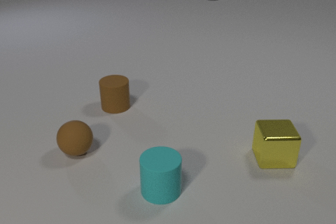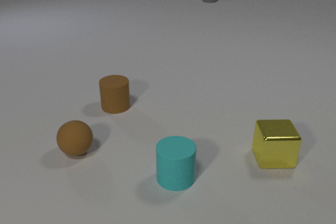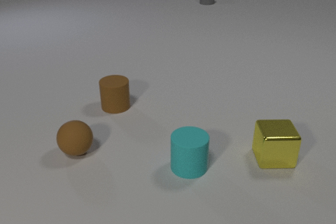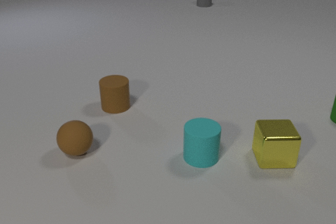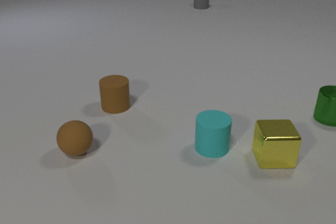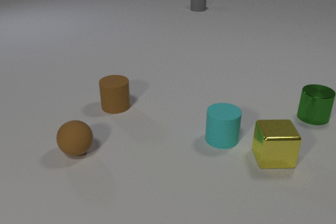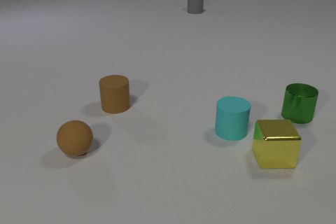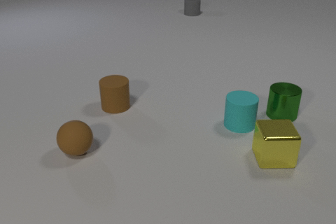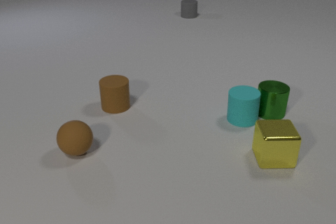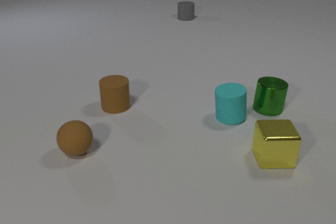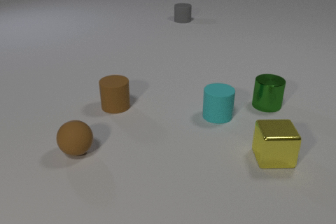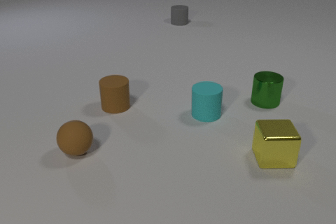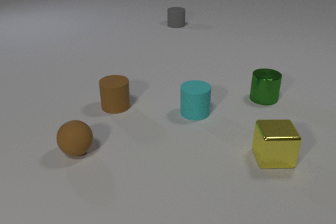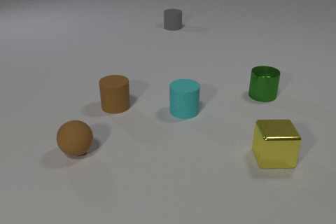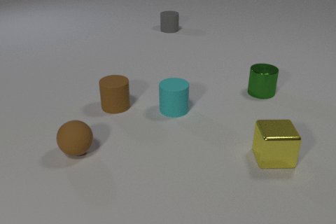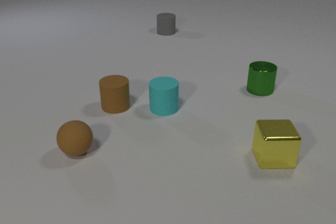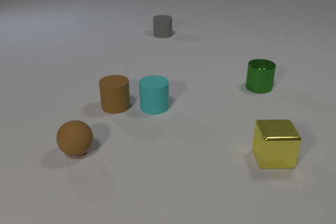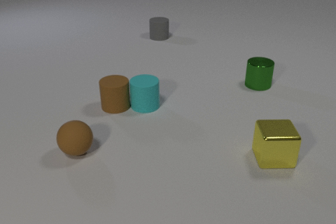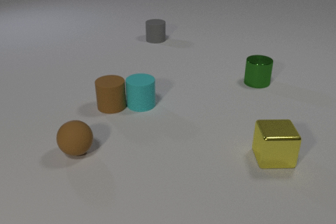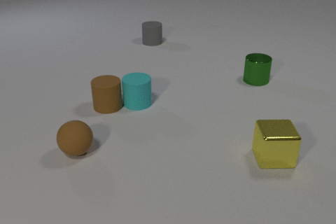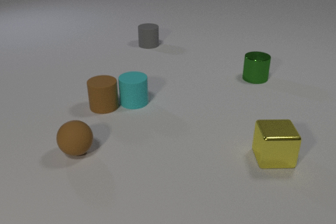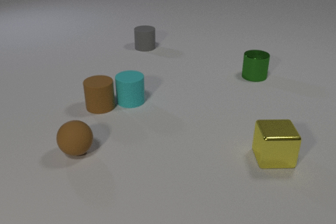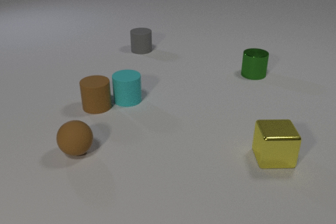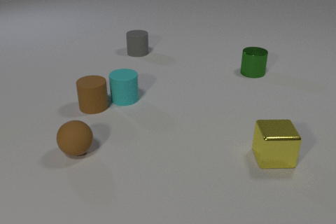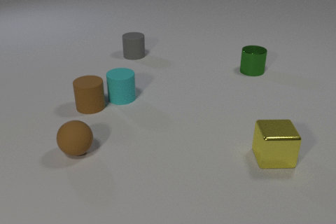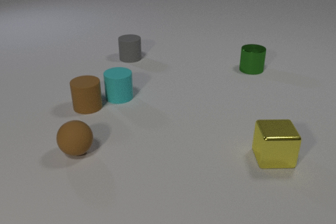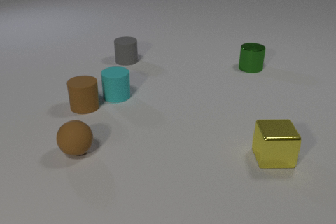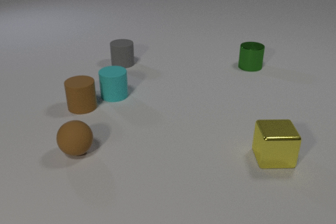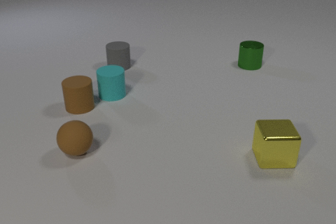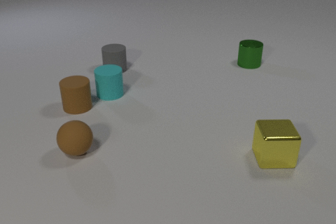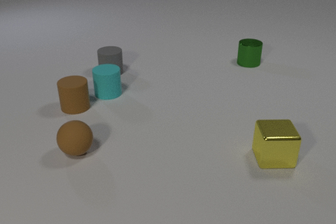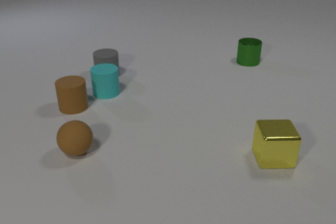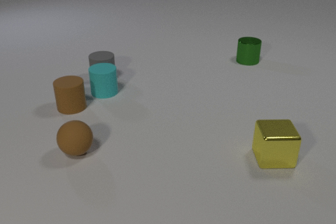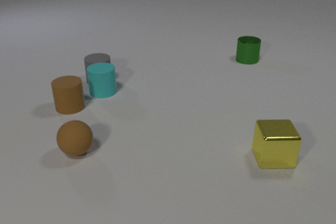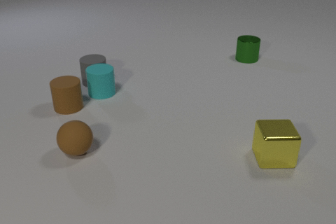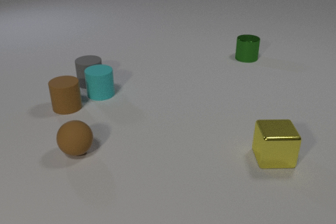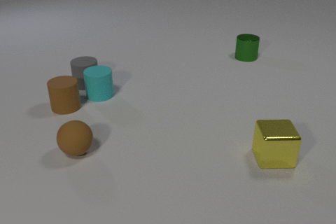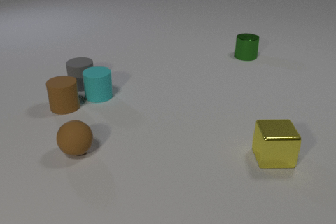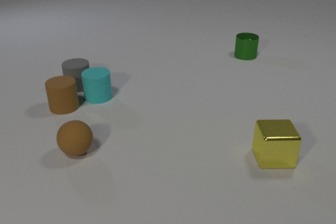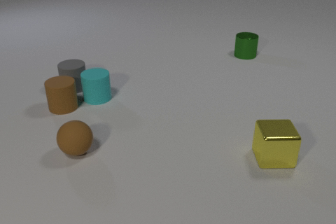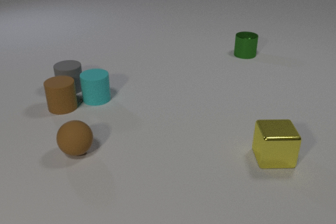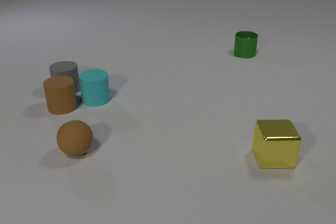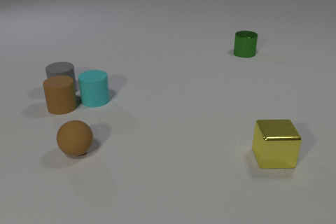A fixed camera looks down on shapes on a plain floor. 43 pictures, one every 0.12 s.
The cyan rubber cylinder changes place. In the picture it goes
away from the camera.
The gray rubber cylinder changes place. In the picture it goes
toward the camera.
0.00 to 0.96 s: The green metal cylinder comes in at the right edge, slides to the left. The cyan rubber cylinder slides away from the camera and to the right. The gray rubber cylinder slides toward the camera. The green metal cylinder and the cyan rubber cylinder collide.
0.96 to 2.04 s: The green metal cylinder slides away from the camera. The cyan rubber cylinder slides to the left. The gray rubber cylinder slides toward the camera and to the left. The cyan rubber cylinder and the brown rubber cylinder collide.
2.04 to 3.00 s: The green metal cylinder slides away from the camera. The cyan rubber cylinder slides to the left and away from the camera. The brown rubber cylinder slides to the left. The gray rubber cylinder slides toward the camera and to the left.
3.00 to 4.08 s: The green metal cylinder slides away from the camera. The cyan rubber cylinder slides to the left and away from the camera. The brown rubber cylinder slides to the left. The gray rubber cylinder slides toward the camera and to the left. The cyan rubber cylinder and the gray rubber cylinder collide.
4.08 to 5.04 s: The green metal cylinder slides away from the camera. The cyan rubber cylinder slides toward the camera and to the left. The brown rubber cylinder slides to the left. The gray rubber cylinder slides to the left and toward the camera.
What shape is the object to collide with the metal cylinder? cylinder.
What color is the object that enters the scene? green.
What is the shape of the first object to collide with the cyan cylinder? cylinder.
